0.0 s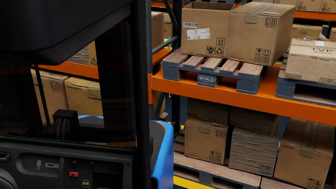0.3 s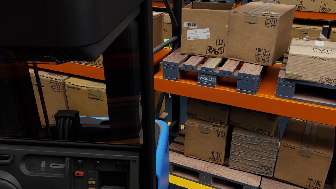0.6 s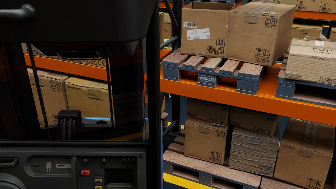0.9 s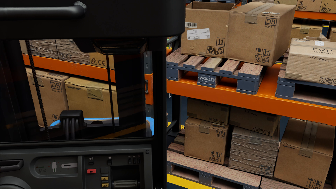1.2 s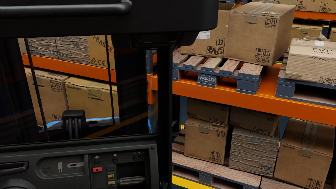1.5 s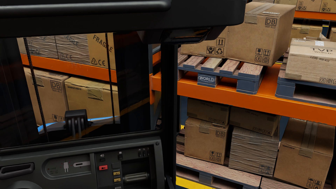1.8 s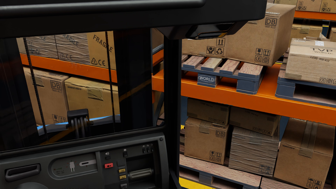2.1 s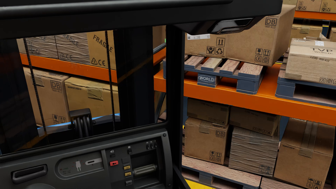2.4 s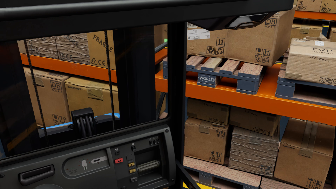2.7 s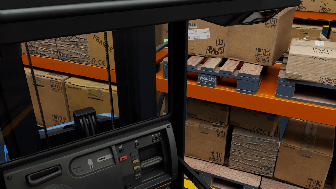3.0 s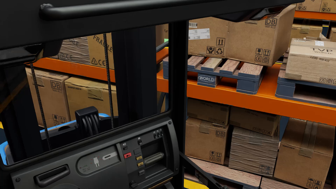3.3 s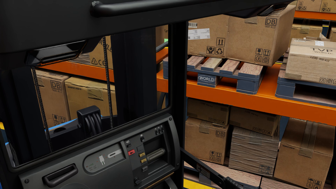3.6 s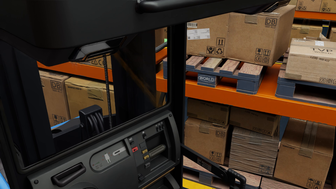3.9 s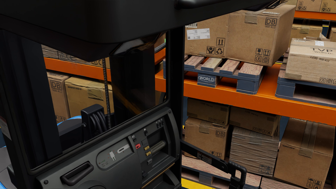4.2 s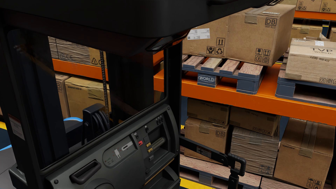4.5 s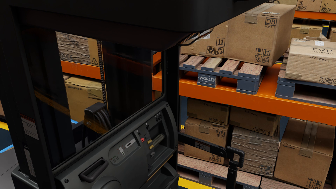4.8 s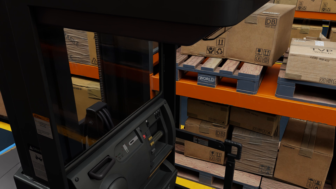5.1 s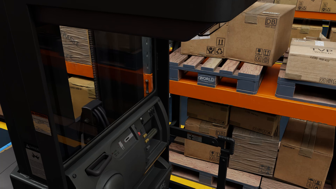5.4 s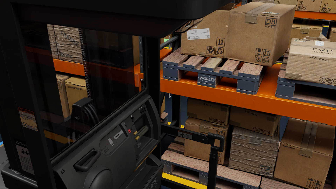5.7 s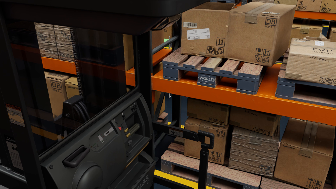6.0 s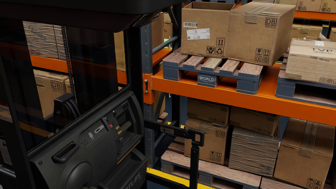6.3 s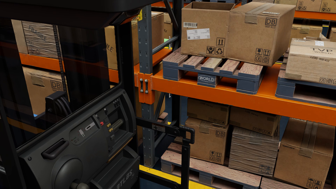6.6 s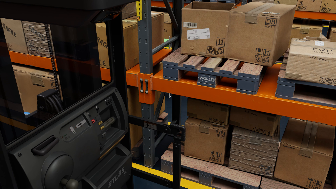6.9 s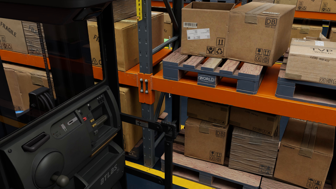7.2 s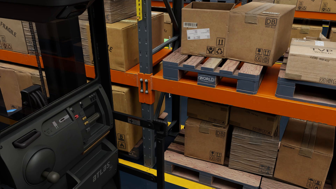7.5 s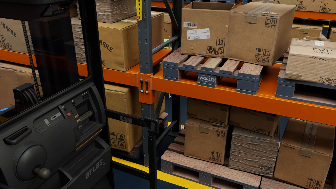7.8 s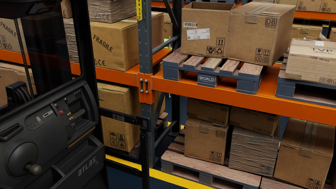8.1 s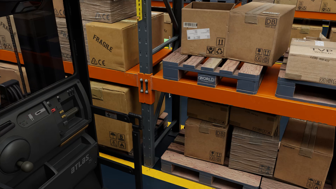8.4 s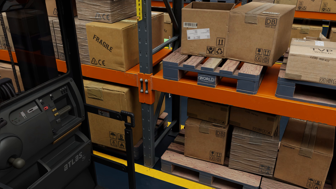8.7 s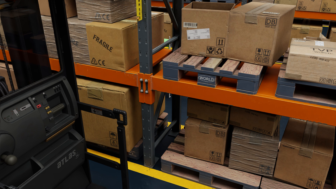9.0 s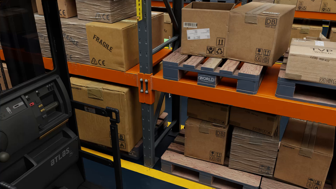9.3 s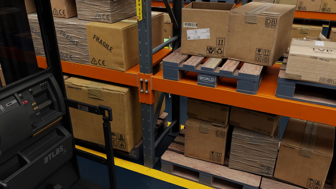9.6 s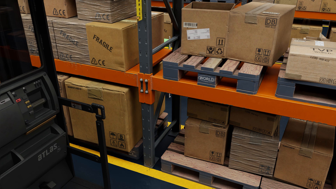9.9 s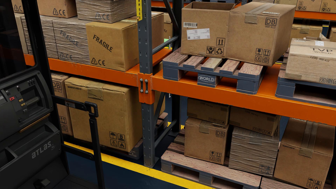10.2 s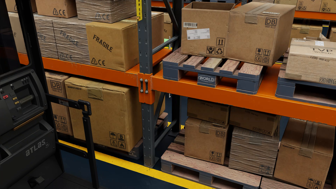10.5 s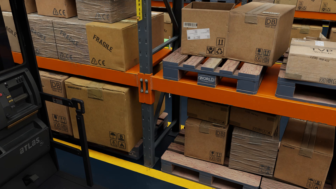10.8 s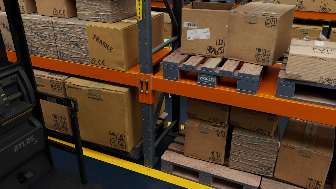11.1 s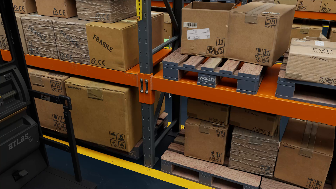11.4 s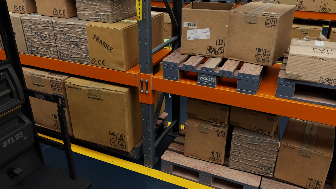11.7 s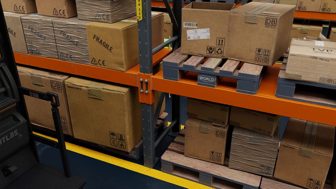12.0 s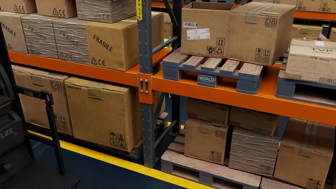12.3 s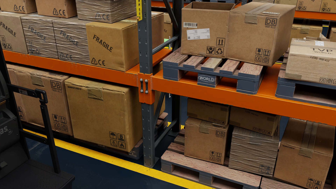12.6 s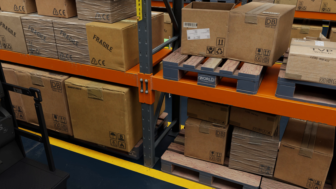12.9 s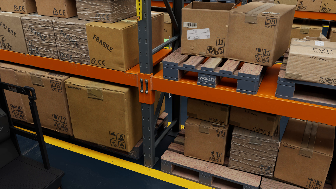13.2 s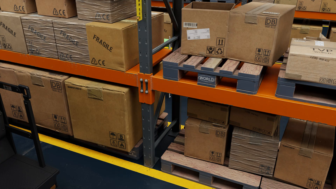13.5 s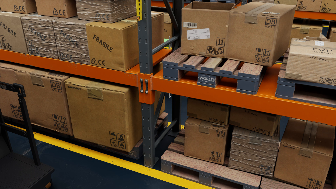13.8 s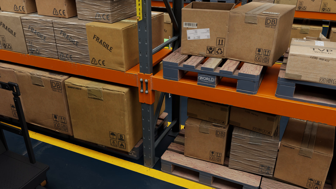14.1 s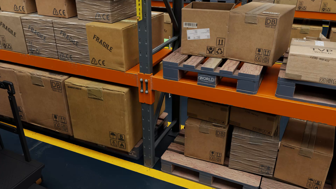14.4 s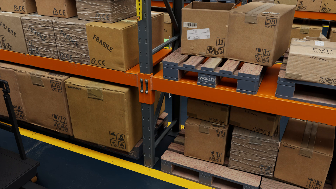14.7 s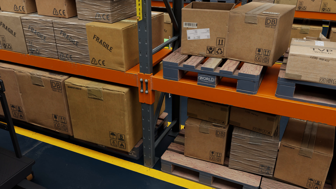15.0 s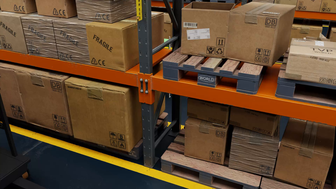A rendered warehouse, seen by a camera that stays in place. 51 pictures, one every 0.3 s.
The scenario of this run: A forklift runs into an object in its way.
